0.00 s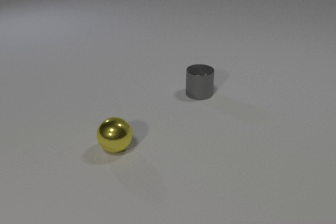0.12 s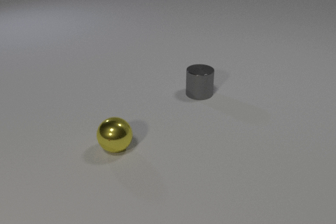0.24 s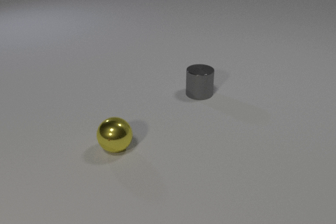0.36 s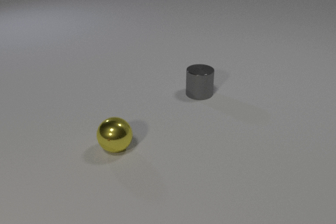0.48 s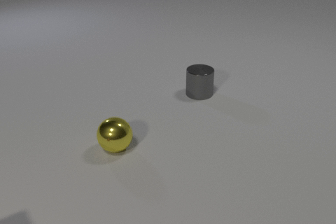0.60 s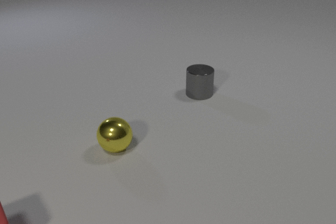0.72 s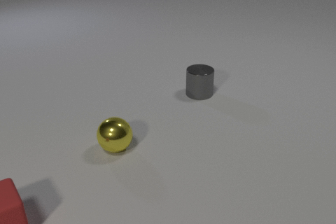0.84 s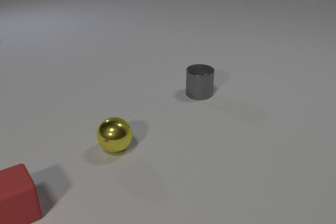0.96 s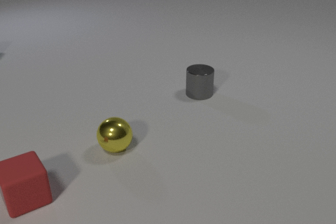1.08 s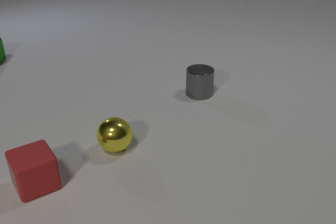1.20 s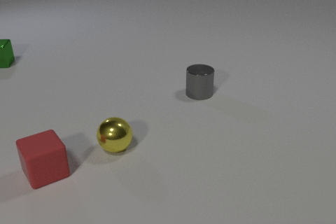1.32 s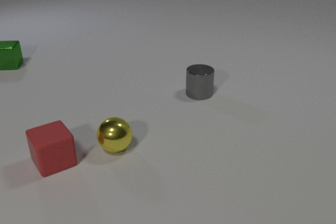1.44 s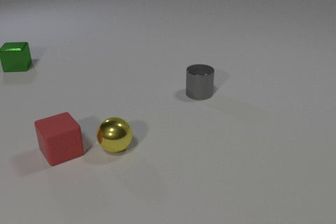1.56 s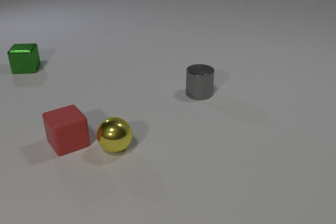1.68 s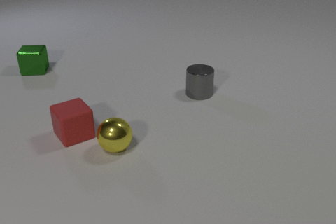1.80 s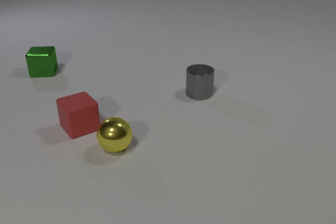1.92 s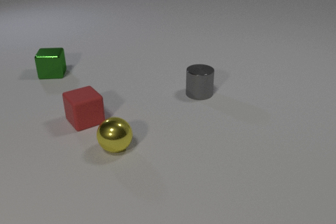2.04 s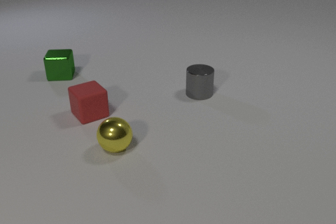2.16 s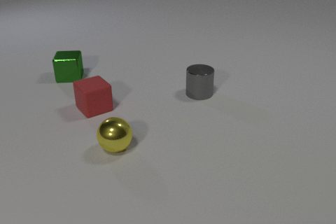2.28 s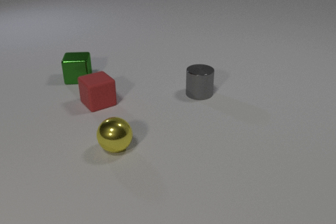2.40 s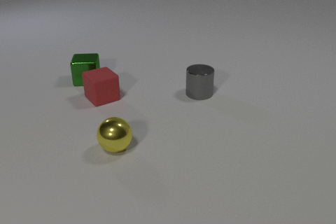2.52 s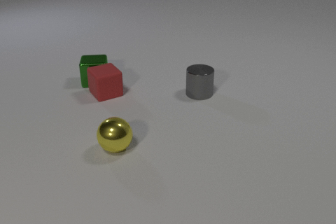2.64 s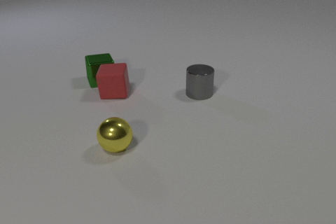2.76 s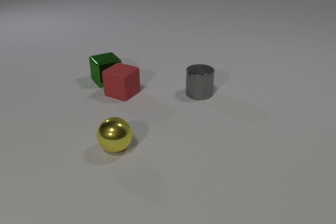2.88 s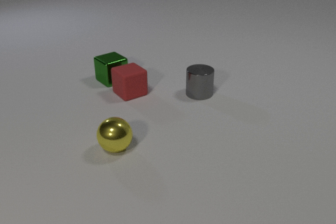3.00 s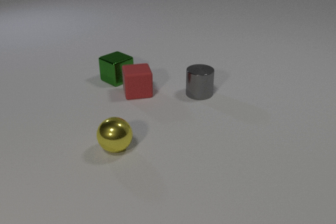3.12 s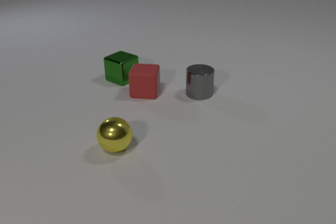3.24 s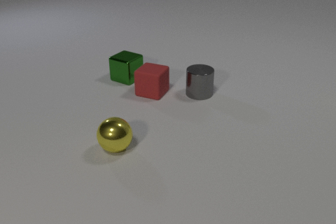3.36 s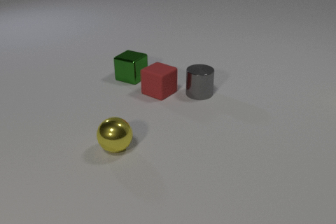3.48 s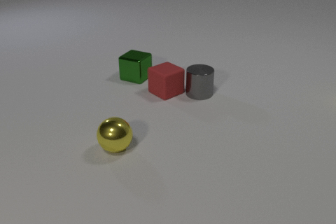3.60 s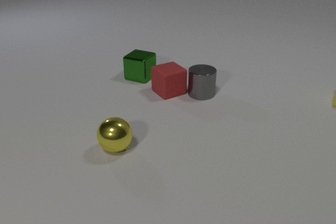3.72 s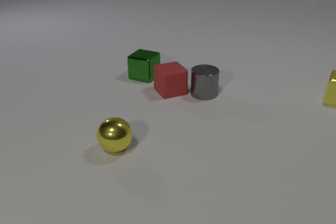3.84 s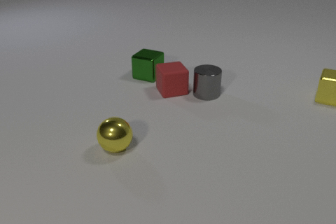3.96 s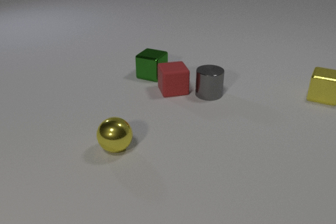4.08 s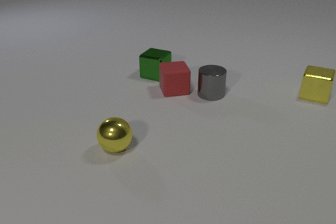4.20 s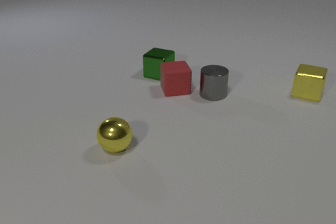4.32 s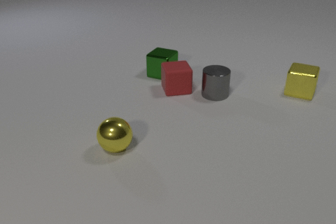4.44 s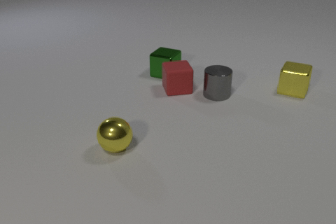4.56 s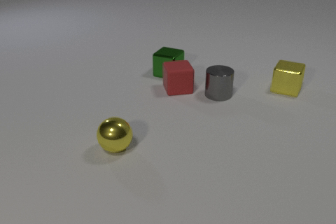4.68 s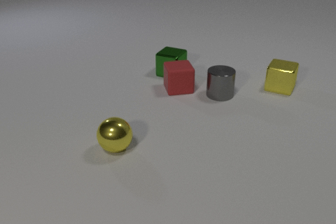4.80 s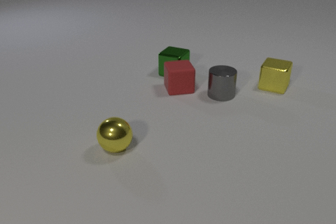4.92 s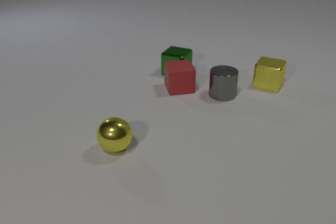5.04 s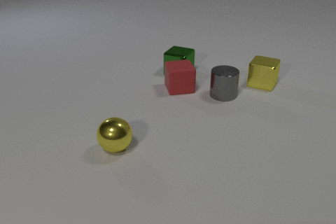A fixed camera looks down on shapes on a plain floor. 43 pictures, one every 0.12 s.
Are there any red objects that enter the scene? yes.
What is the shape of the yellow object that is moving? cube.
What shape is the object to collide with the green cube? cube.
0.00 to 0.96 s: The red rubber cube comes in at the bottom edge, slides away from the camera and to the right.
0.96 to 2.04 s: The red rubber cube slides away from the camera and to the right. The green metal cube comes in at the left edge, slides to the right and toward the camera.
2.04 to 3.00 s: The red rubber cube slides to the right and away from the camera, spins so that its near face slides to the left, clockwise seen from above. The green metal cube slides to the right, spins so that its near face slides to the right, counterclockwise seen from above. The red rubber cube and the green metal cube collide.
3.00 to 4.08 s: The red rubber cube slides to the right, spins clockwise seen from above by about 90 degrees, its near face sliding to the left. The green metal cube slides to the right. The gray metal cylinder slides to the right. The yellow metal cube comes in at the right edge, slides to the left. The red rubber cube and the gray metal cylinder collide.
4.08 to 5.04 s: The red rubber cube moves, and ends about where it began. The green metal cube slides to the right. The gray metal cylinder slides to the right. The yellow metal cube slides to the left.
